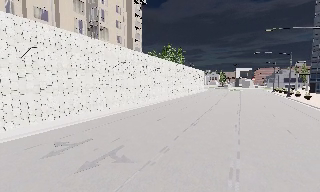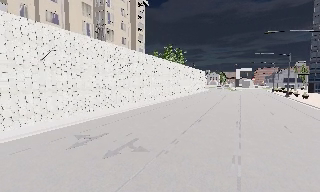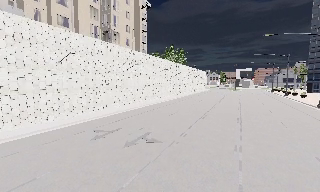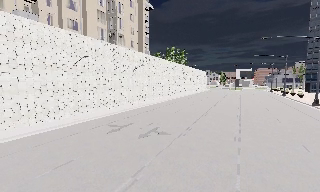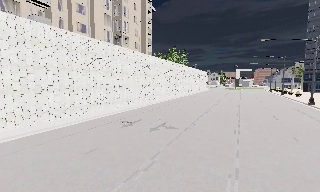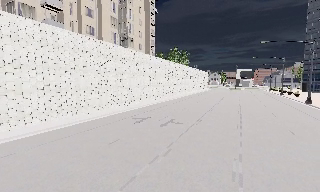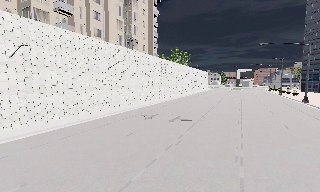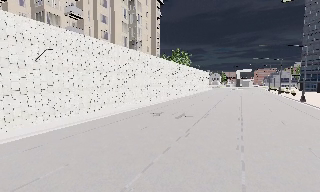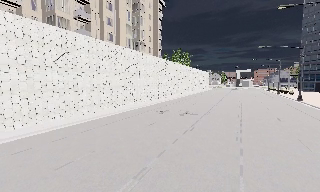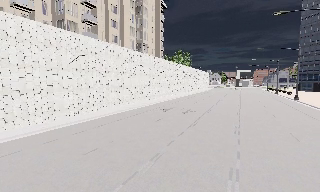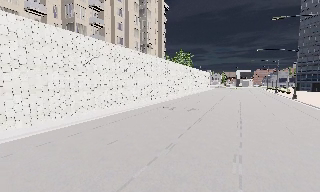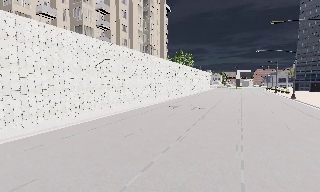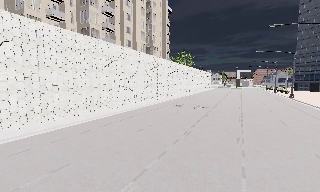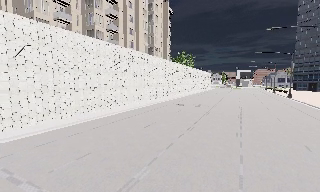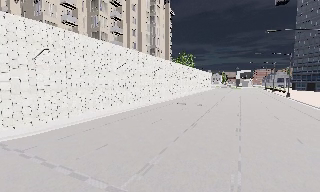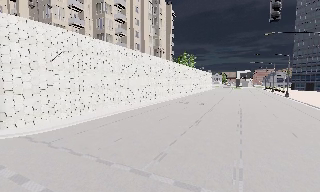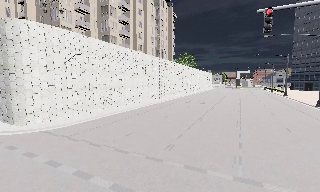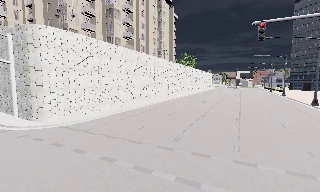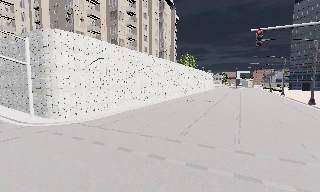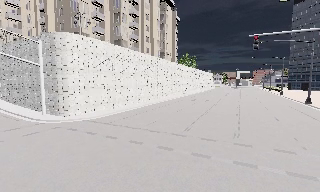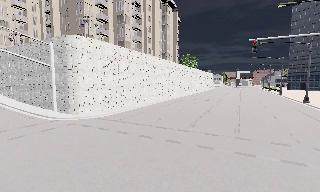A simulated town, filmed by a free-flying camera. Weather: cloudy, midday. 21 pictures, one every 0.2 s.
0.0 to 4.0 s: The camera travels backward and to its left, about 30 m, so what stands in front gets smaller.
The film runs backward here.
